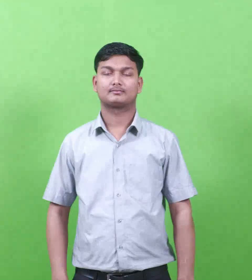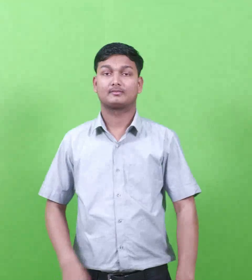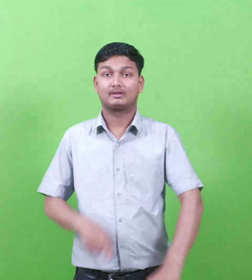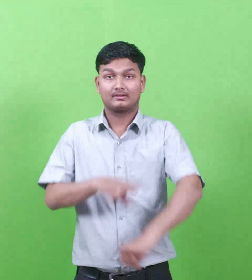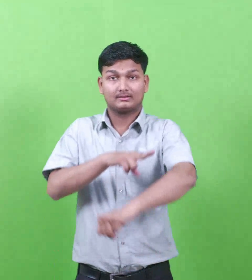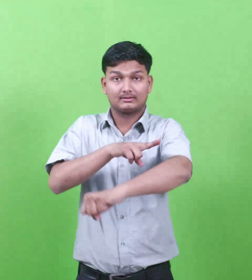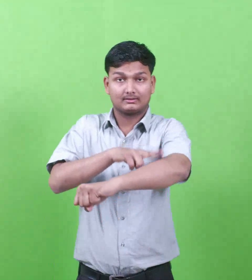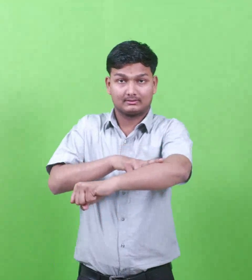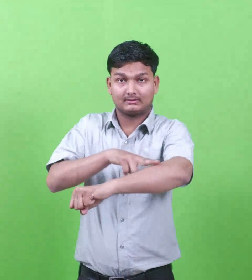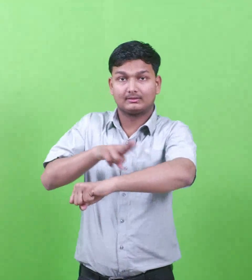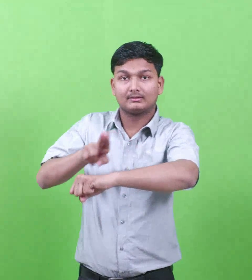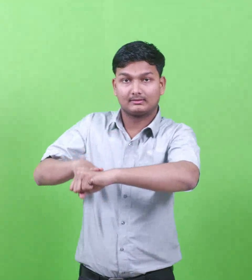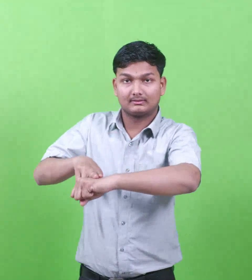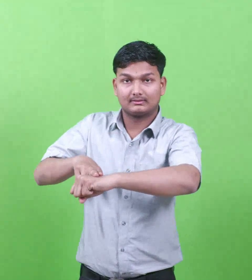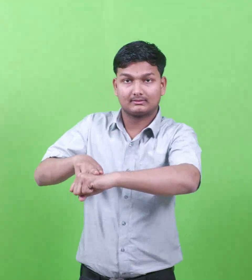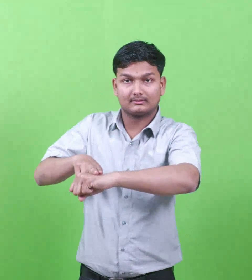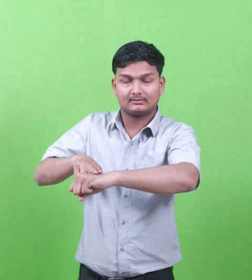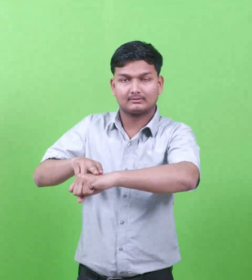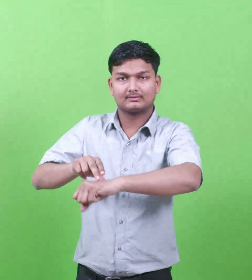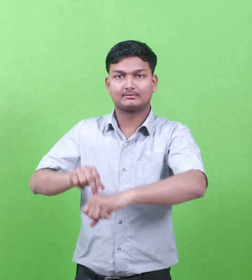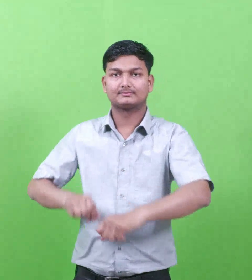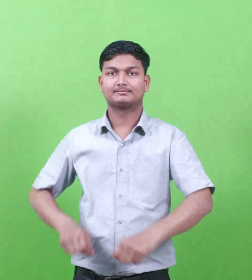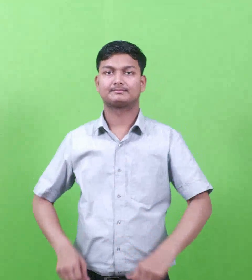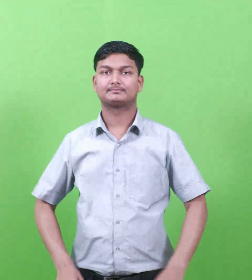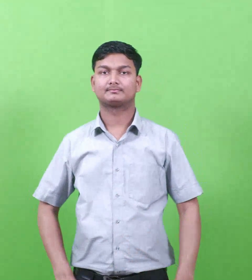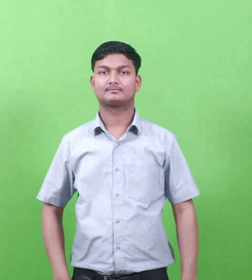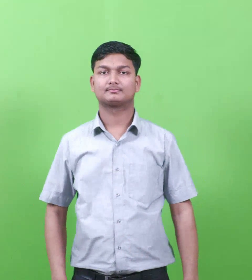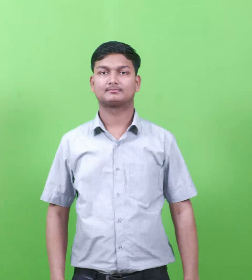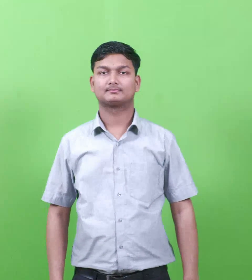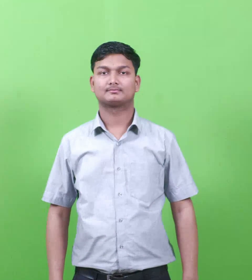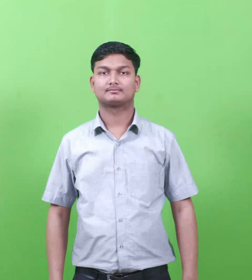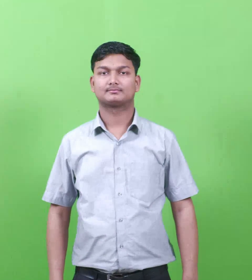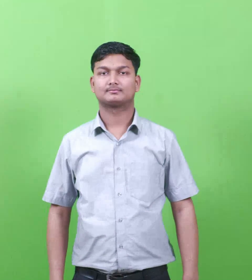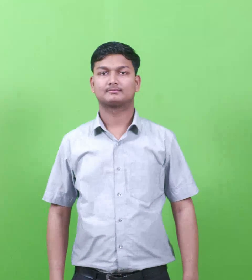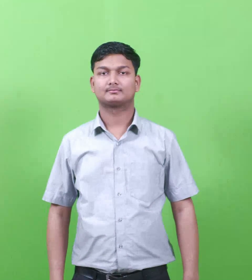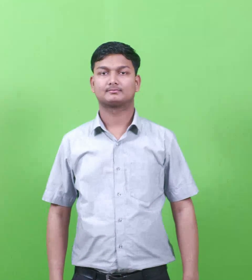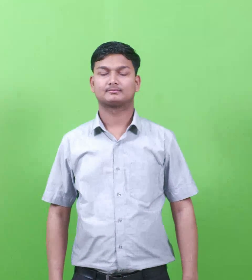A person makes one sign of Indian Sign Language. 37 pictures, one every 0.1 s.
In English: rehob
